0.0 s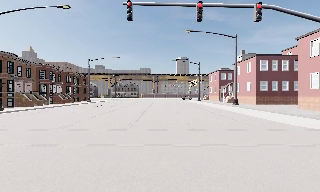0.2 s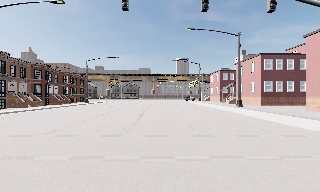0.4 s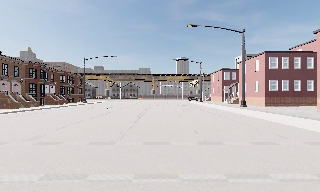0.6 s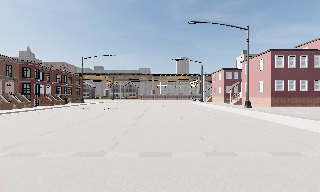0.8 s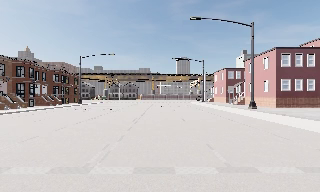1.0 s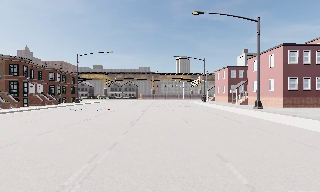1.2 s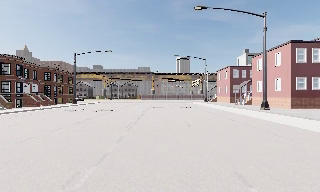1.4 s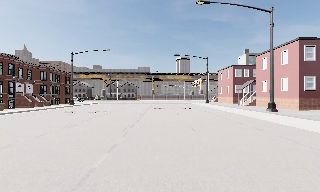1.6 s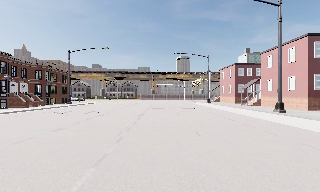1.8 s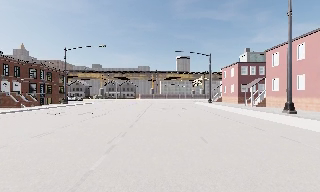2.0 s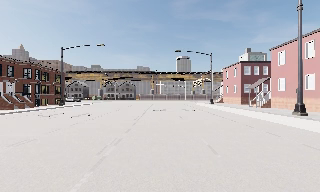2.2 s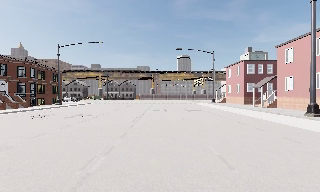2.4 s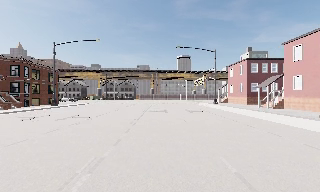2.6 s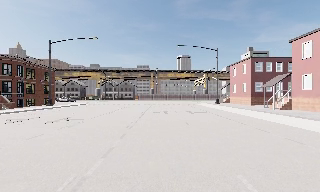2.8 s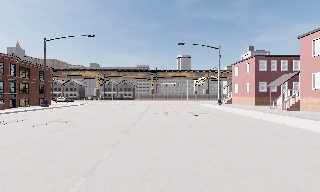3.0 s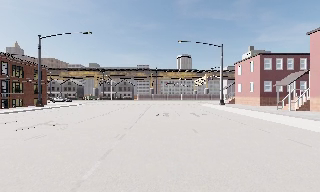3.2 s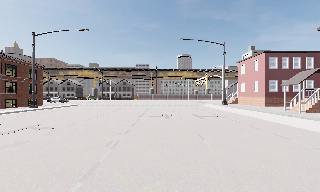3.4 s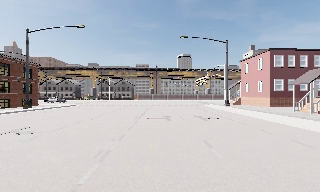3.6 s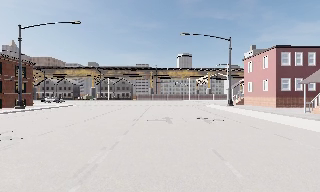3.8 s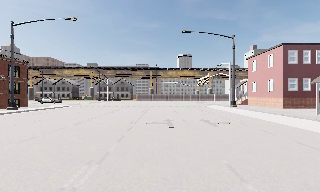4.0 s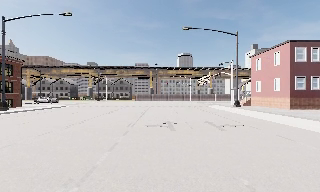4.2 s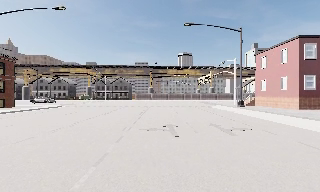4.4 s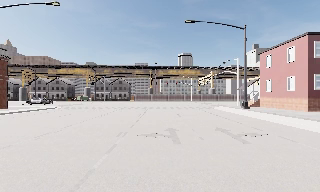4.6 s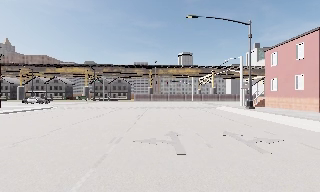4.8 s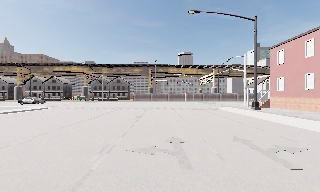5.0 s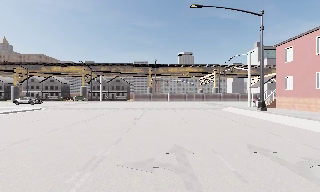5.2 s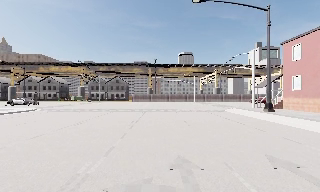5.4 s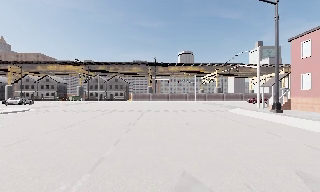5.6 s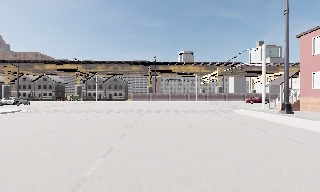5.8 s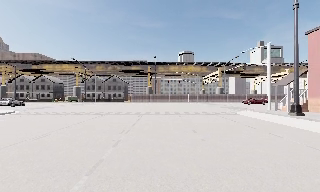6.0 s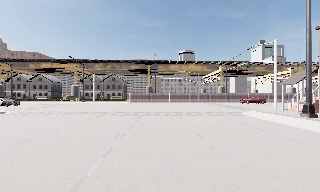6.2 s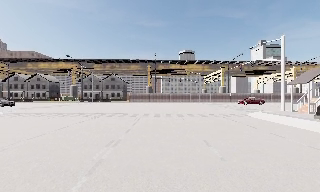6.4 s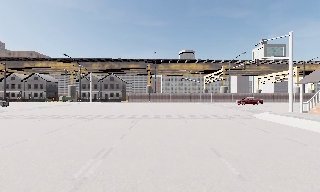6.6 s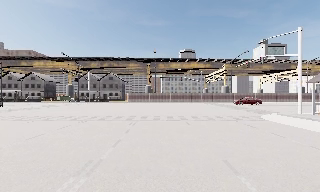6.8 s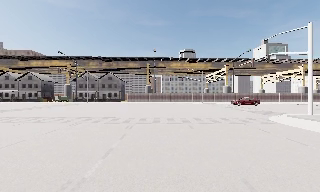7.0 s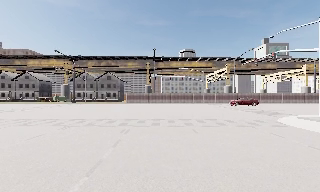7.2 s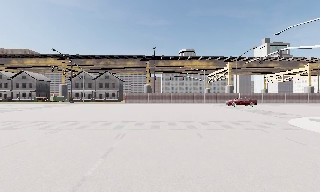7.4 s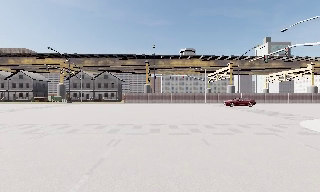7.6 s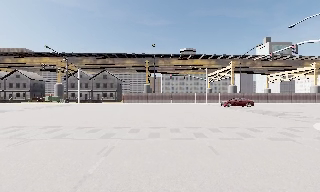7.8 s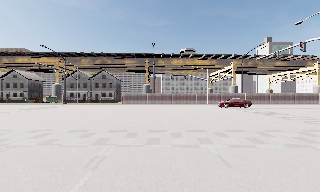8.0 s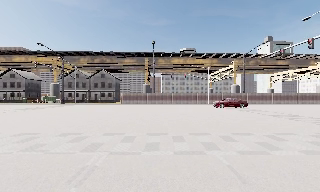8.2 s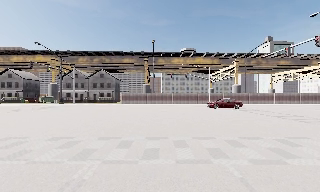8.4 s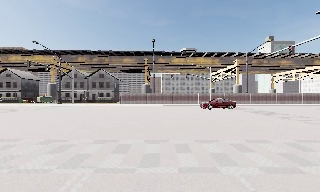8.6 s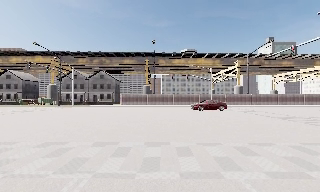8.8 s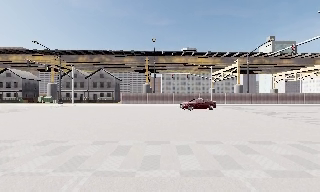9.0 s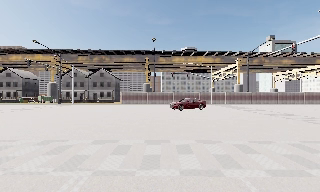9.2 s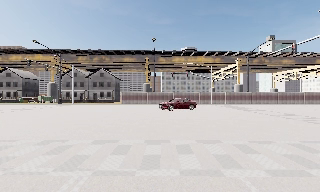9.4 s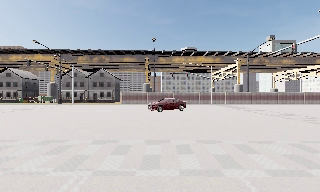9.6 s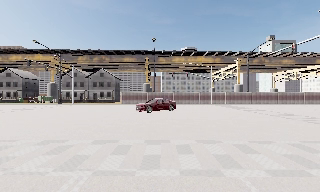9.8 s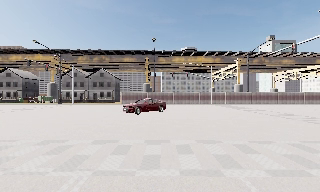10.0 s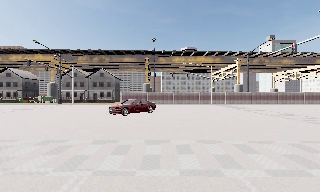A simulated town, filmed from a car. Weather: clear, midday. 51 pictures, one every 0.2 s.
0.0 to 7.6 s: The camera travels forward, about 40 m, so what stands in front looms larger.
7.6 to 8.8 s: The camera travels forward, about 3 m, so what stands in front looms larger. It loses speed.
8.8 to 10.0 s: The camera keeps its place and its aim.
The film runs forward here.
